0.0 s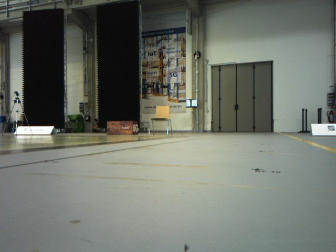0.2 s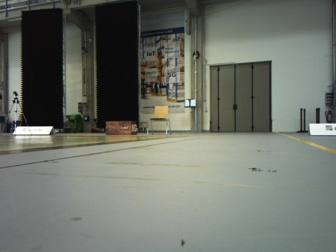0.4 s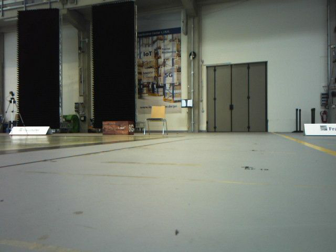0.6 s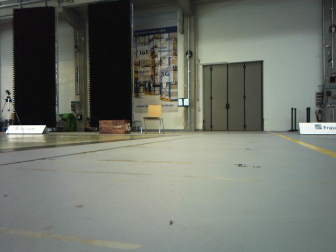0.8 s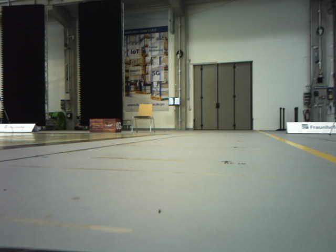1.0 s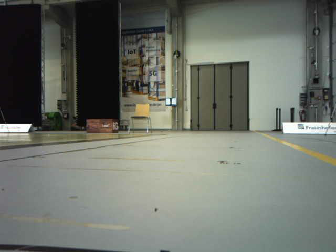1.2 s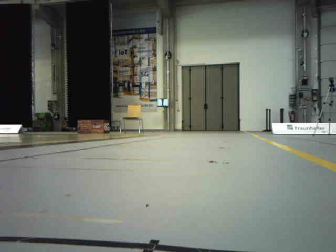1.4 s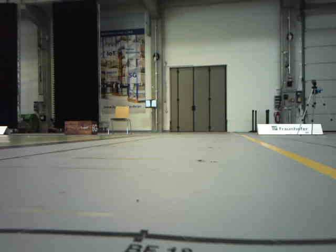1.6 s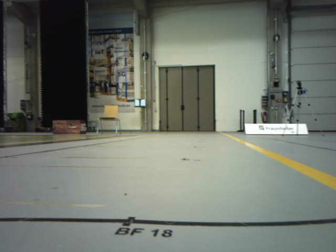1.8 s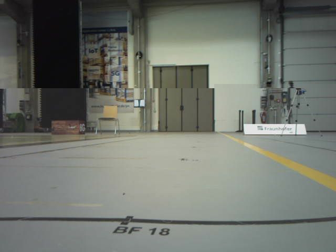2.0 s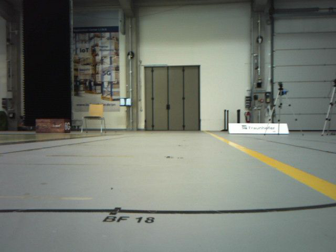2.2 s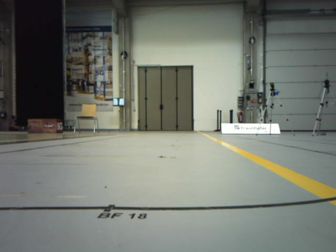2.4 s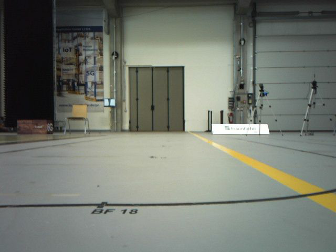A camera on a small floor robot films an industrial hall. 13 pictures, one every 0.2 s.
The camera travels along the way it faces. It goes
backward.
0.0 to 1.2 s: The camera travels backward, about 0.2 m, so what stands in front gets smaller.
1.2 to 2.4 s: The scene slides to the left, as the camera pans about 10 degrees to its right. It travels backward, about 0.2 m, so what stands in front gets smaller.
The film runs backward here.
